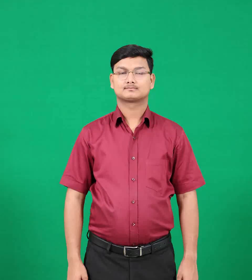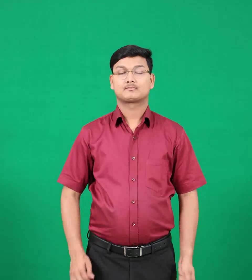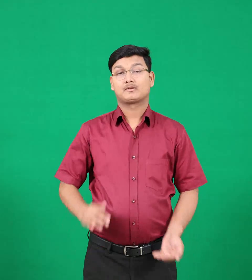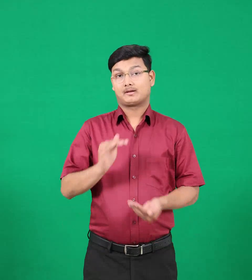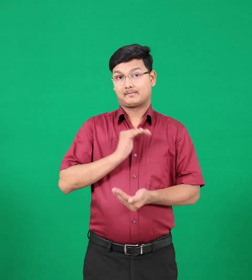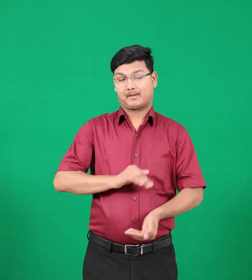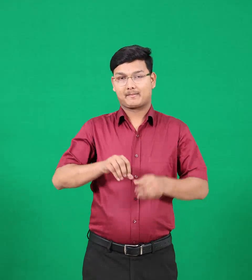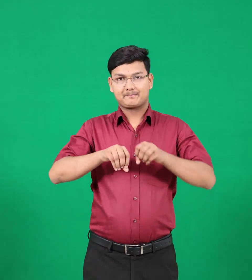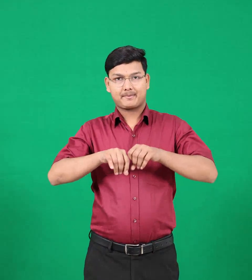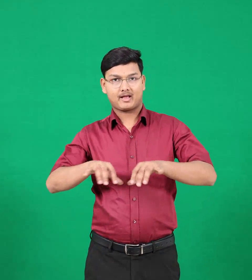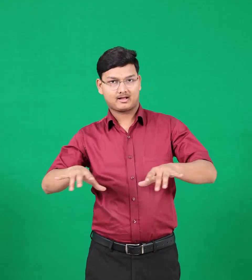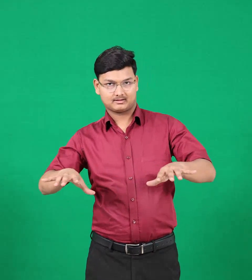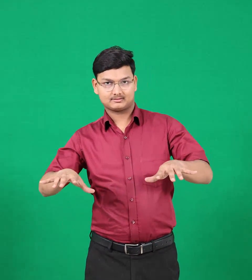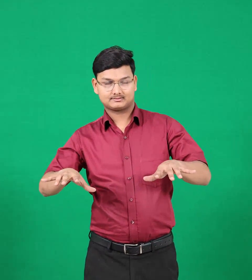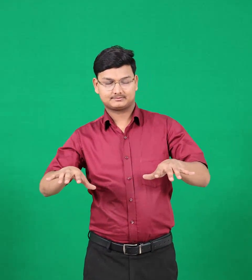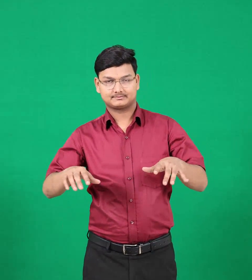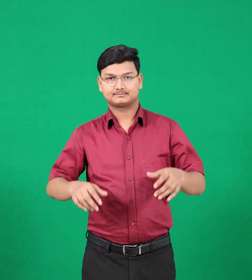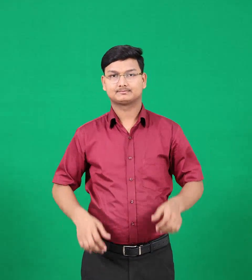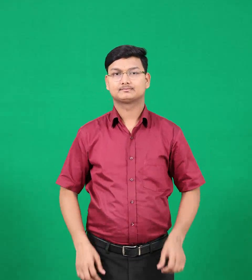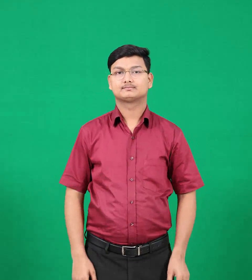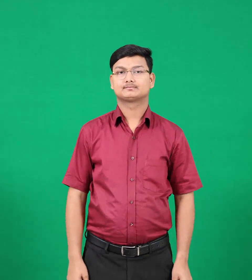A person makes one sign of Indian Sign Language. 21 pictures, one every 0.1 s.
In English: descendant
